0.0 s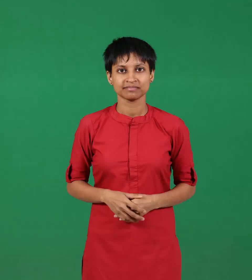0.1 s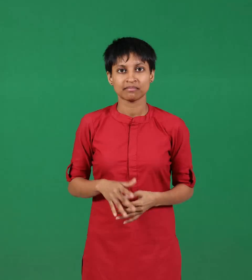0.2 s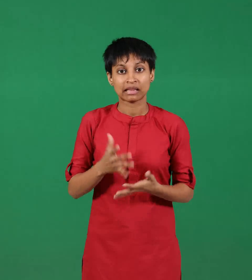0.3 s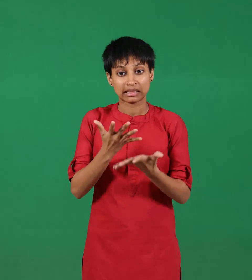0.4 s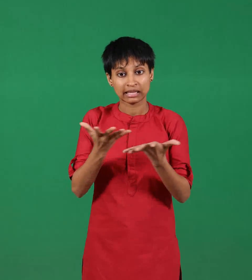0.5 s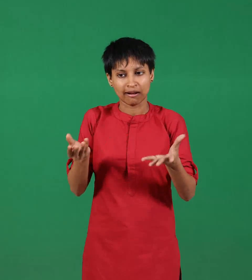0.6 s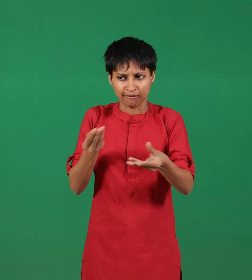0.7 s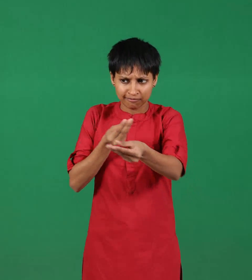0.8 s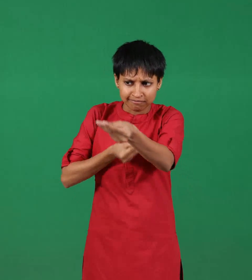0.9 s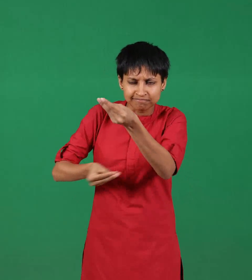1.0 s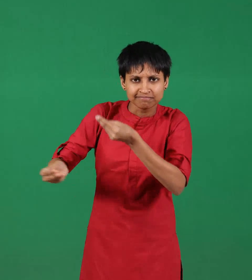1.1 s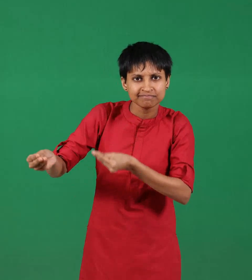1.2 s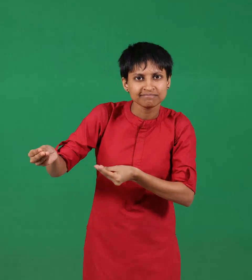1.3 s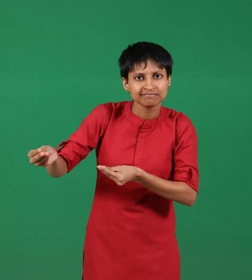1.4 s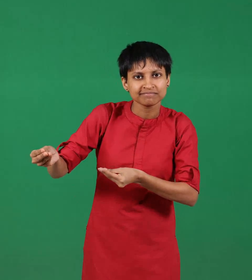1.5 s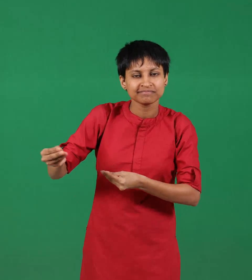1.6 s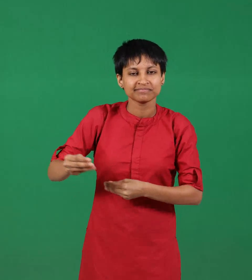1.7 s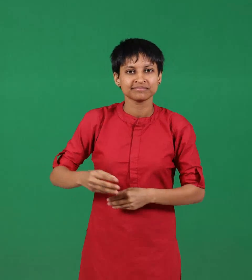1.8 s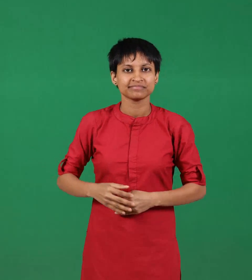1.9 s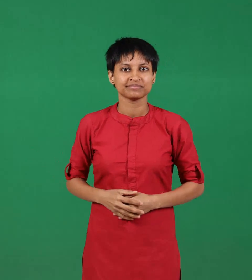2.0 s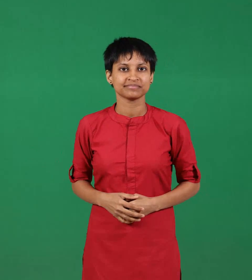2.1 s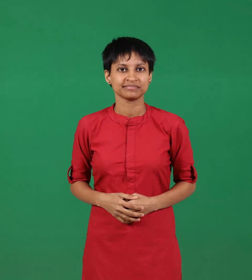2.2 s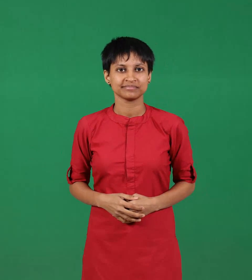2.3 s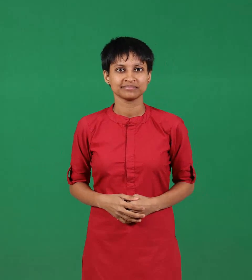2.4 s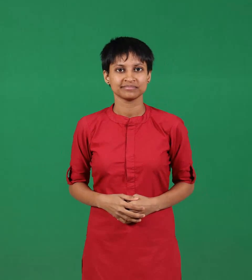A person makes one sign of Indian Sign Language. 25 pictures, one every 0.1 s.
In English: exchange
